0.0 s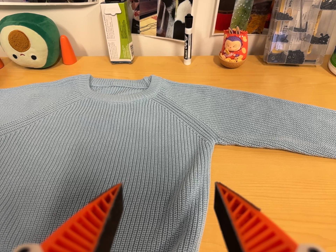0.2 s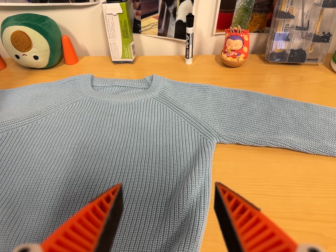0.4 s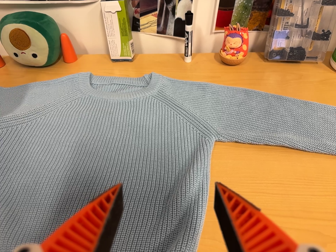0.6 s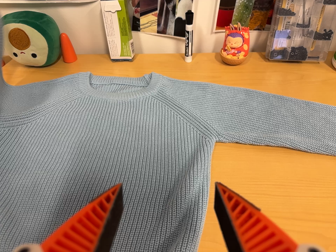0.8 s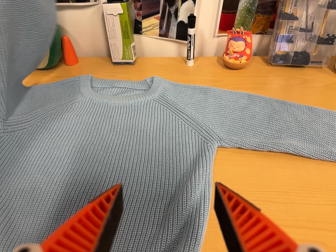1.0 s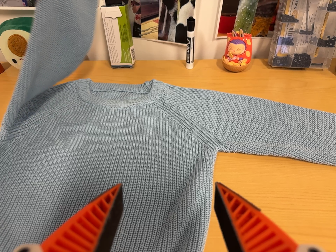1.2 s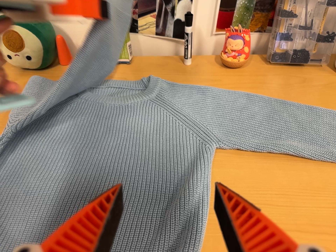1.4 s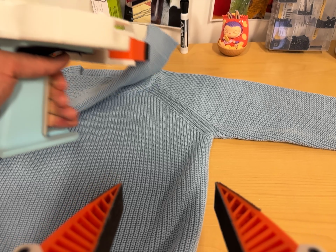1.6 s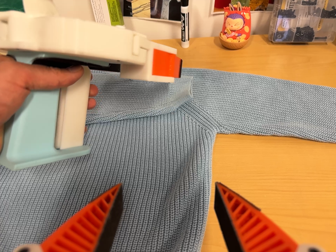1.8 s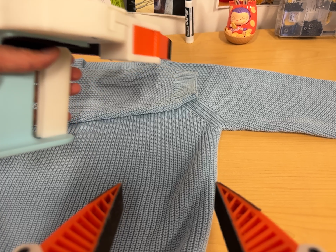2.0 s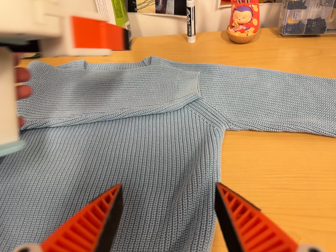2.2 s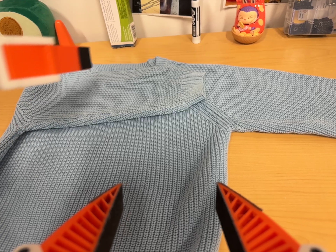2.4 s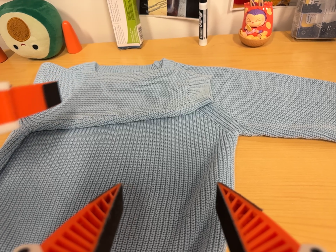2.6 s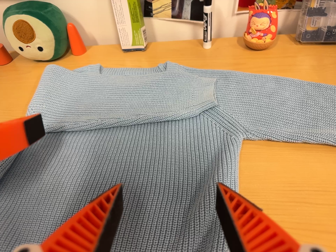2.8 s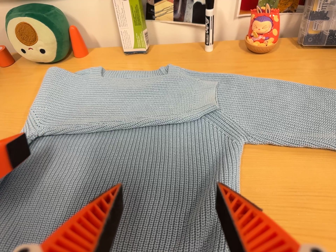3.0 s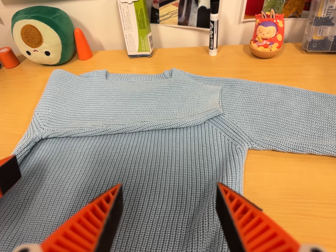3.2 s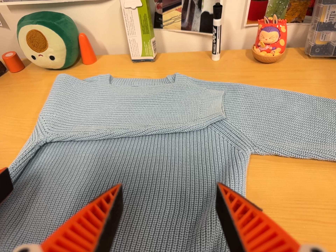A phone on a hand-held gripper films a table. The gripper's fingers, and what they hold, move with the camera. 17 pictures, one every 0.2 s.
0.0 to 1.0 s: The camera shifts only a little, or ends up much as it began.
1.0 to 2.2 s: The camera travels forward, about 4 cm, so what stands in front looms larger.
2.2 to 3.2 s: The camera shifts only a little, or ends up much as it began.
The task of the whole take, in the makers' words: left arm across.
The film runs forward here.
